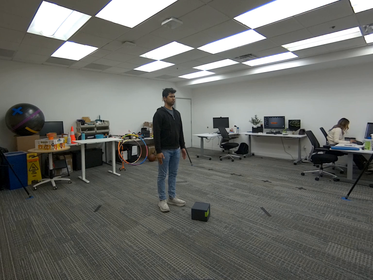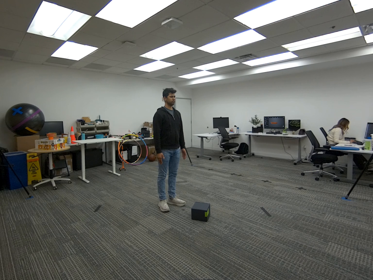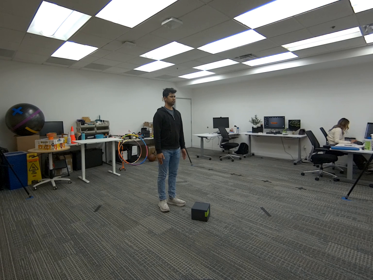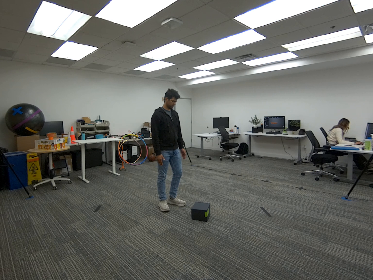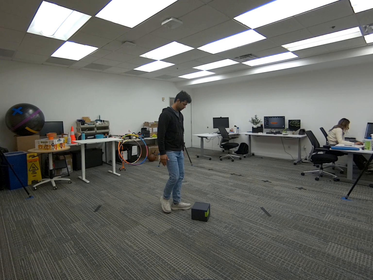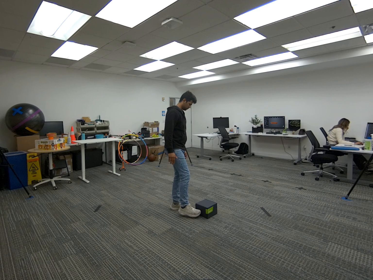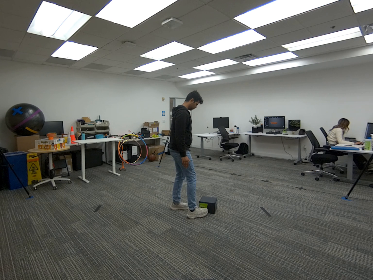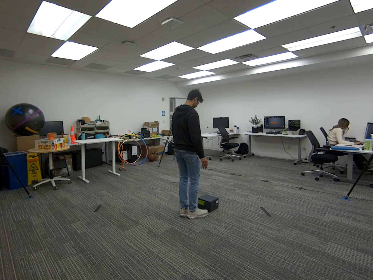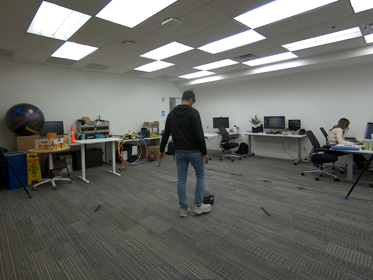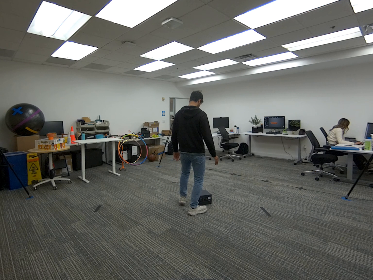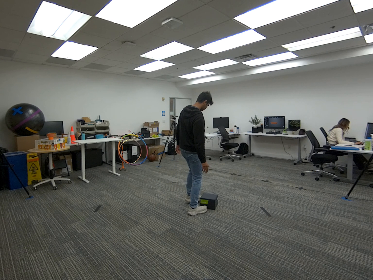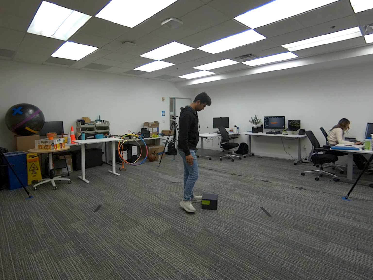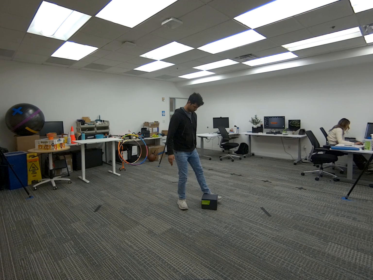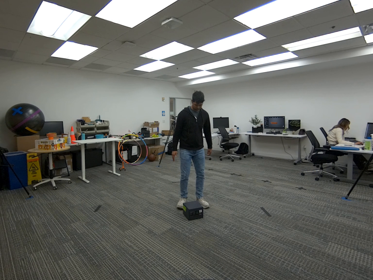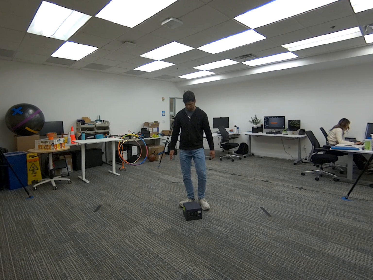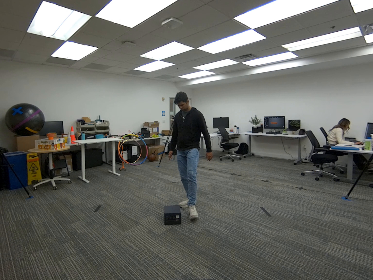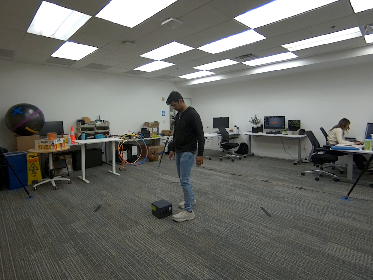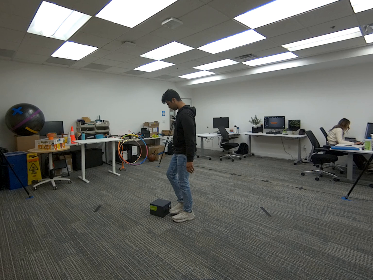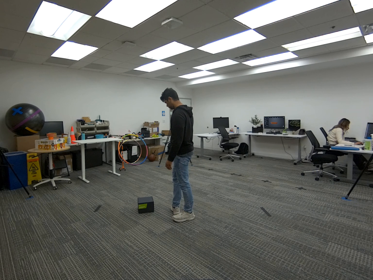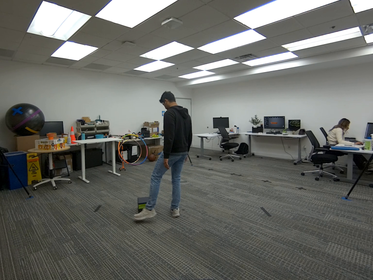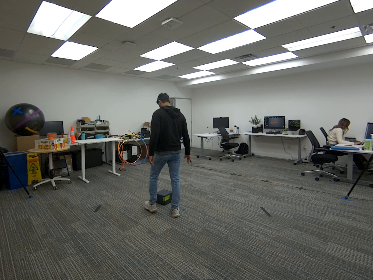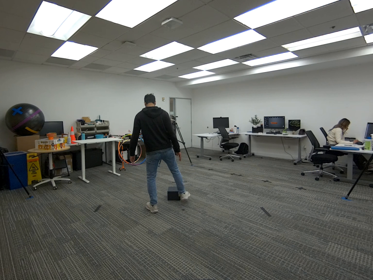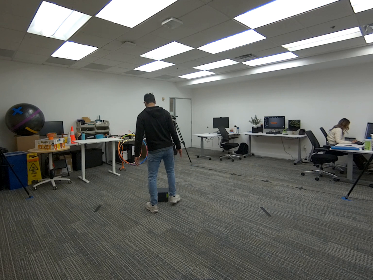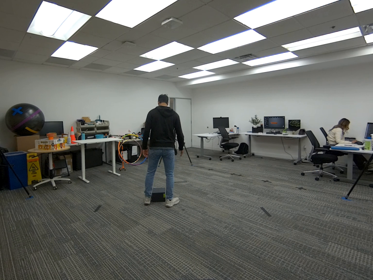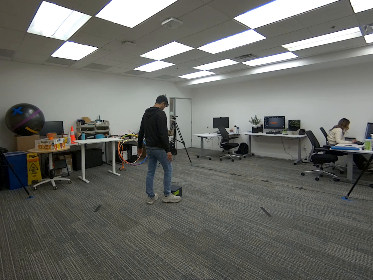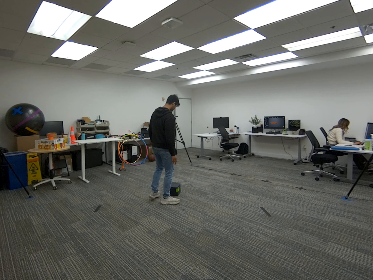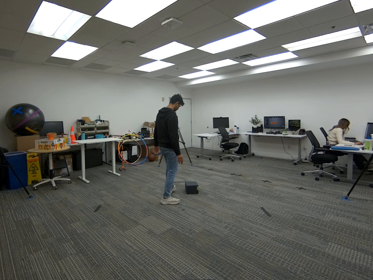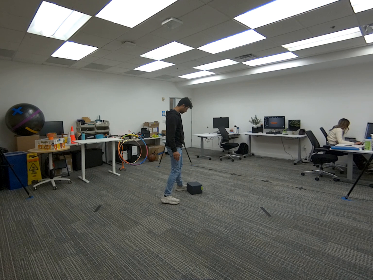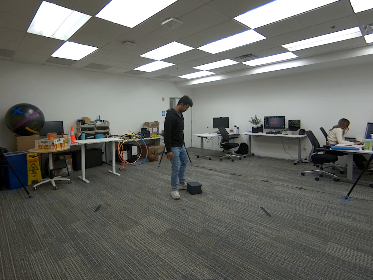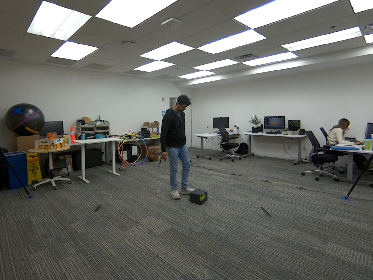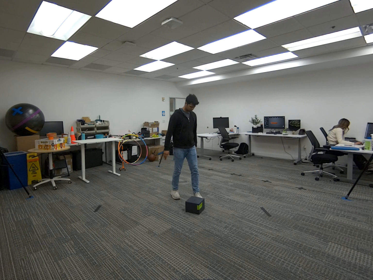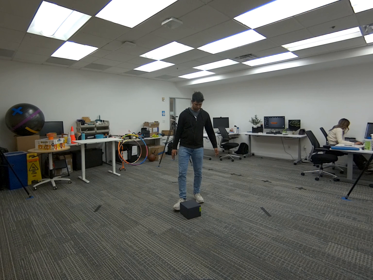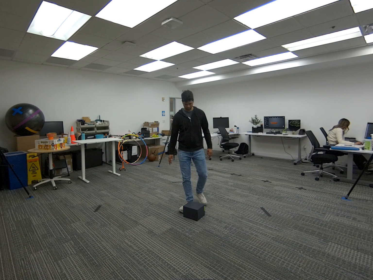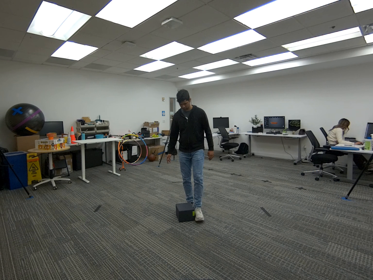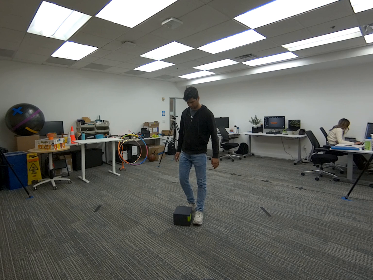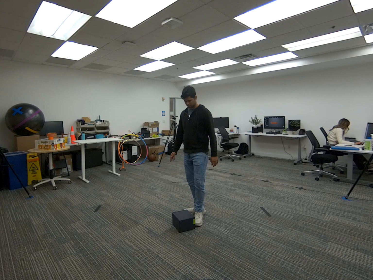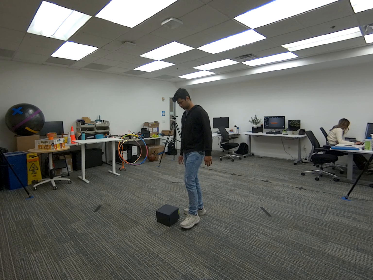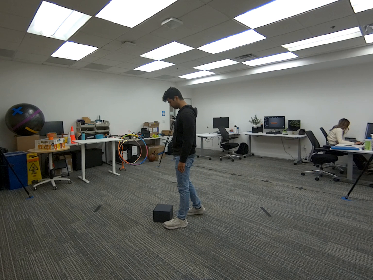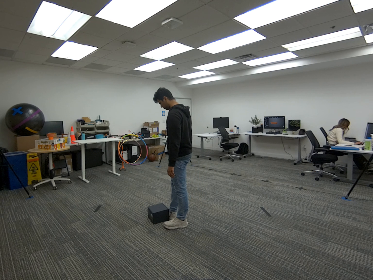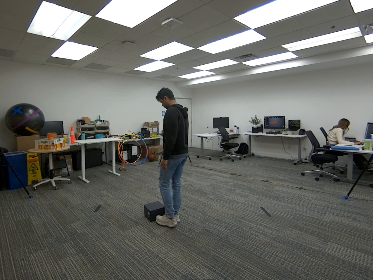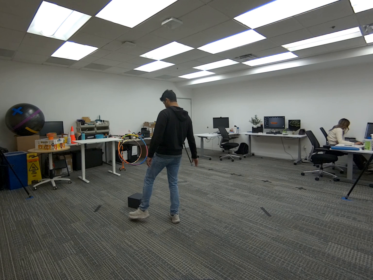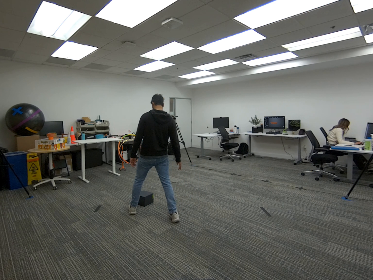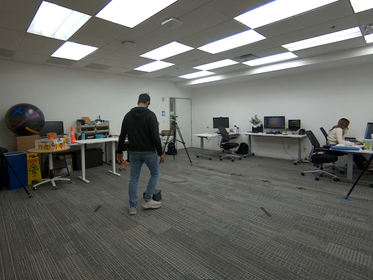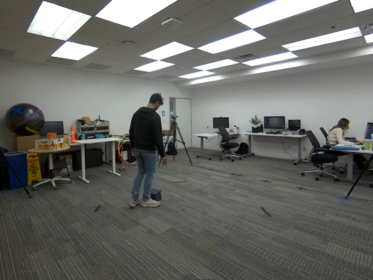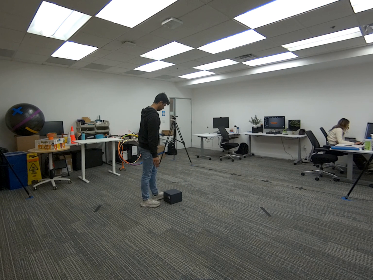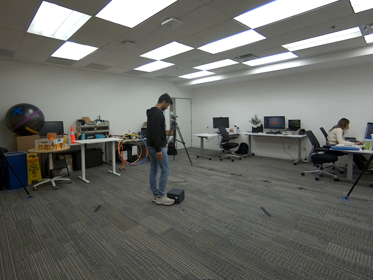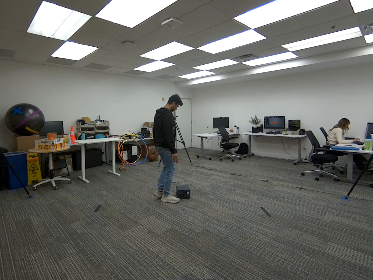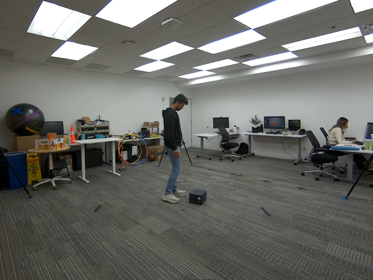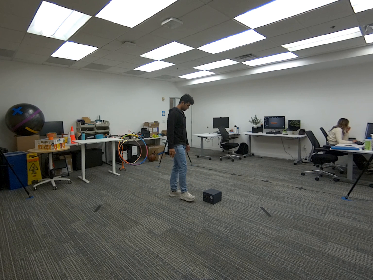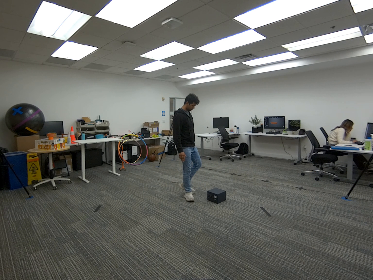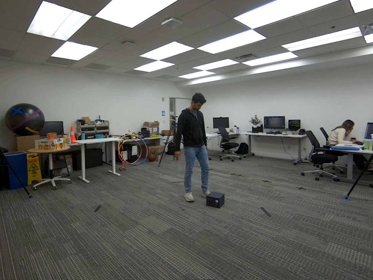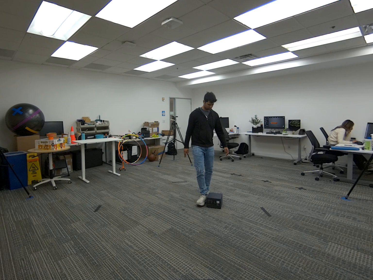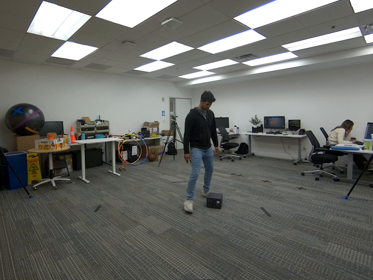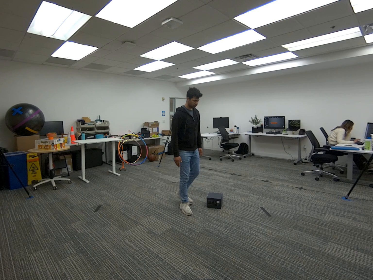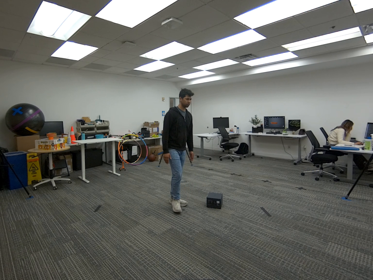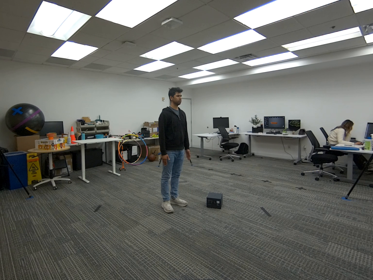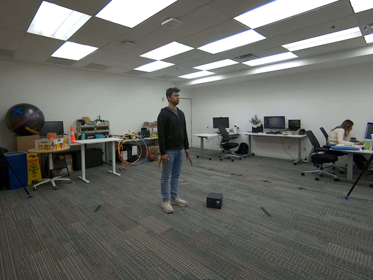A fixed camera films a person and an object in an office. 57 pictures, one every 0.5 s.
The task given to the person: Walk to the box and use your right leg to push the box aside.
